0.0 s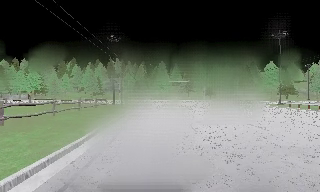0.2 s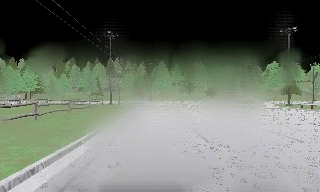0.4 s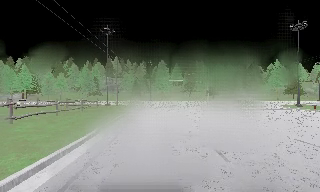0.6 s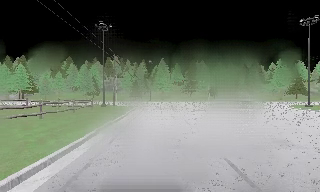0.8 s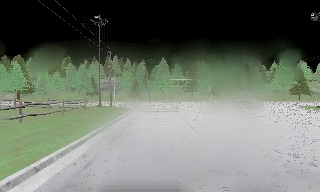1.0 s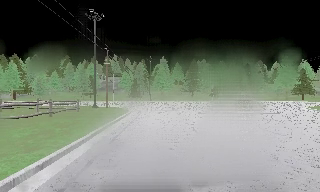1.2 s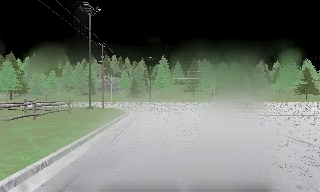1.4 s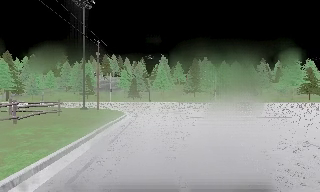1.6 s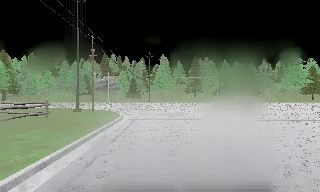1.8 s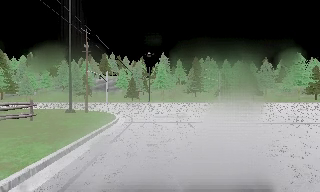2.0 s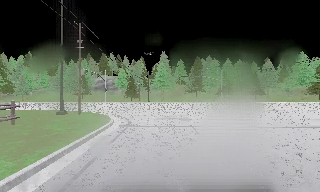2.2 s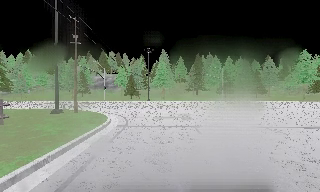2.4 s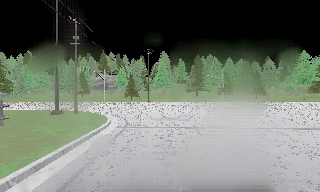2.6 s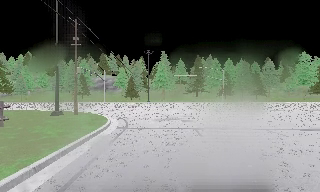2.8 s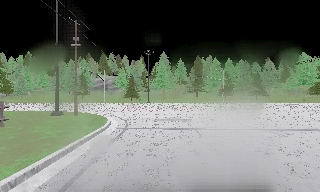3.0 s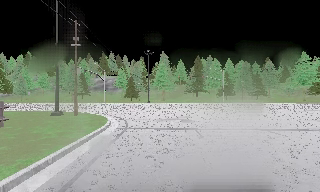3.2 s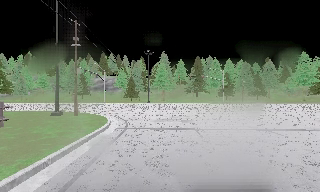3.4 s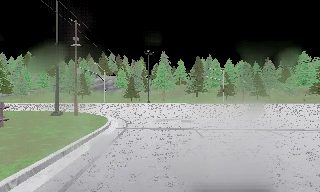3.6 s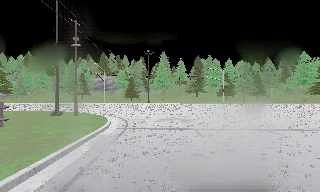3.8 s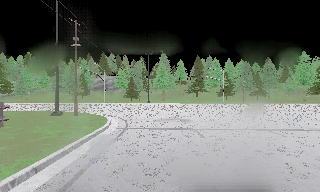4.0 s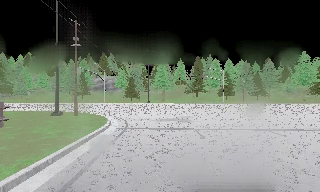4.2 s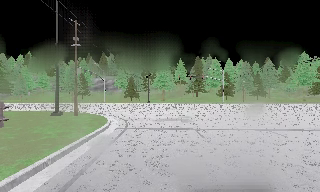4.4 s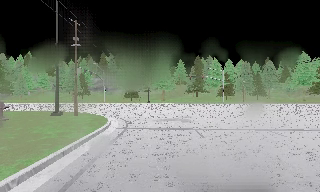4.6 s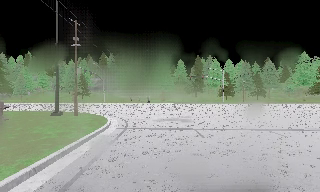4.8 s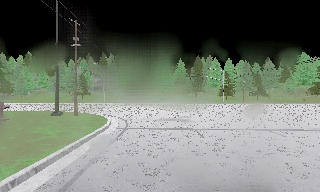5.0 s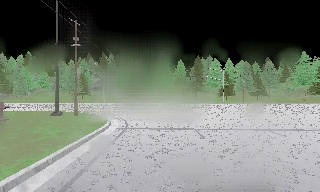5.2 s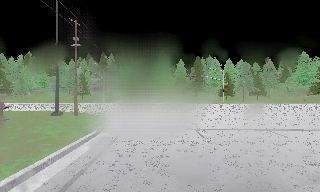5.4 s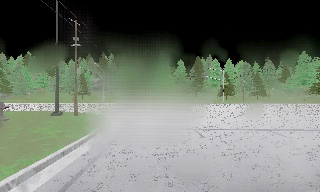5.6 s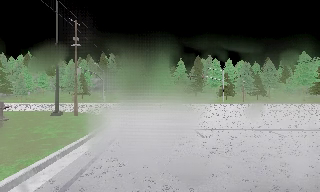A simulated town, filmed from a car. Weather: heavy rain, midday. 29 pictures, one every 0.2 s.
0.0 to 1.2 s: The camera travels forward, about 10 m, so what stands in front looms larger.
1.2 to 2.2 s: The camera travels forward, about 6 m, so what stands in front looms larger. It loses speed.
2.2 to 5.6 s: The camera keeps its place and its aim.
The film runs forward here.
